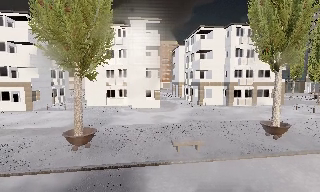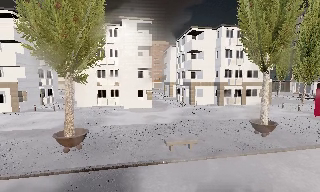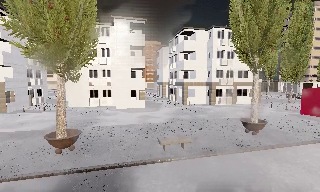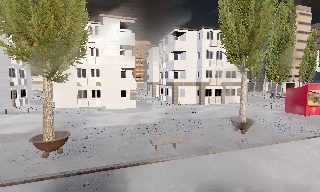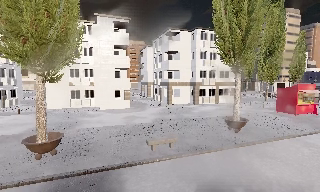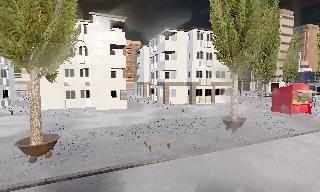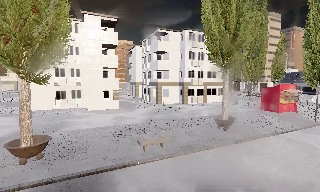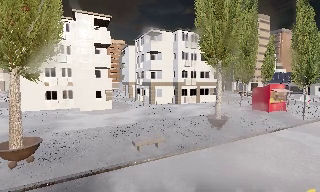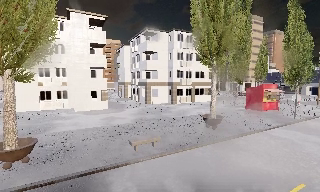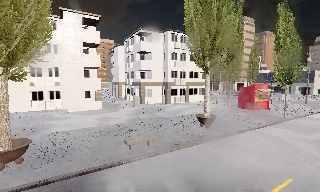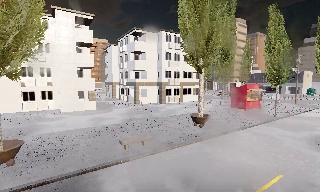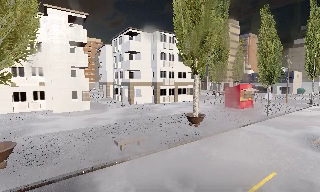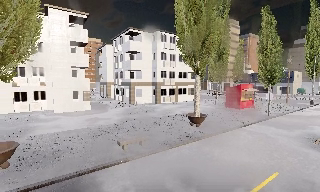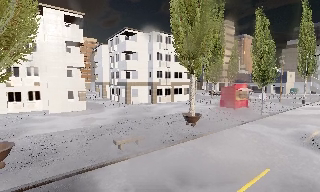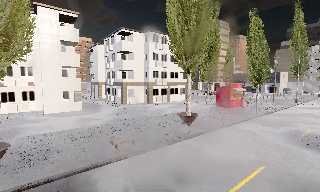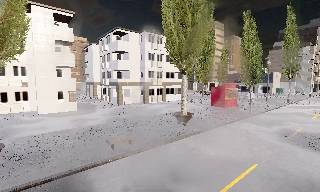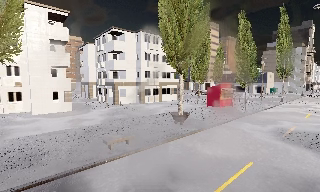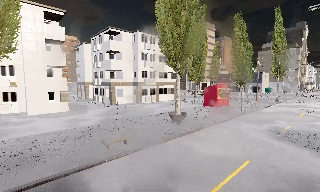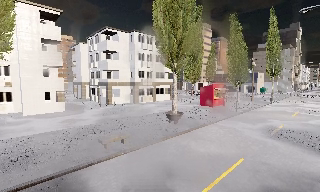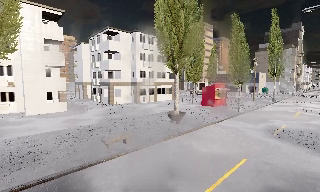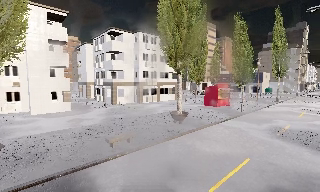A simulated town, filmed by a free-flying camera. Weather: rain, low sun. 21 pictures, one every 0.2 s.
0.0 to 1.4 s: The camera pans to its right, which is clockwise from overhead, by about 20 degrees. It travels to its left, about 0.5 m.
1.4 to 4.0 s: The camera pans to its right, which is clockwise from overhead, by about 15 degrees. It travels backward and to its left, about 1 m, so what stands in front gets smaller.
The film runs backward here.
